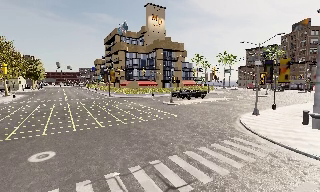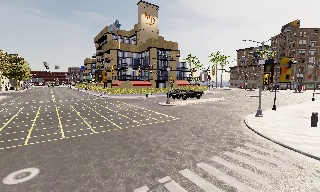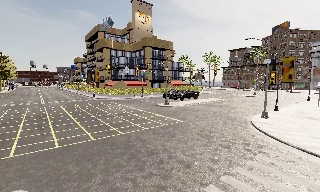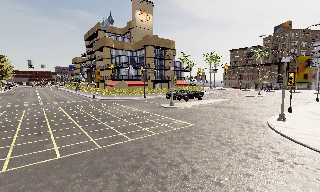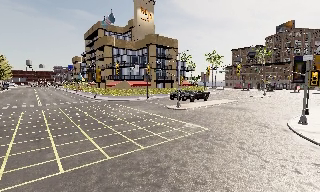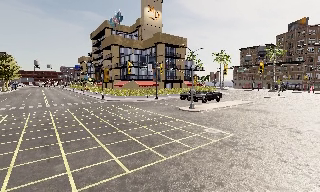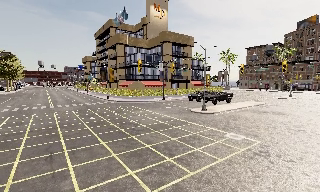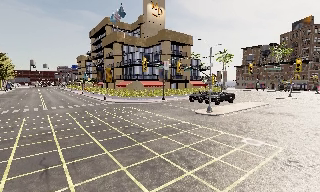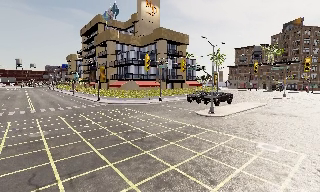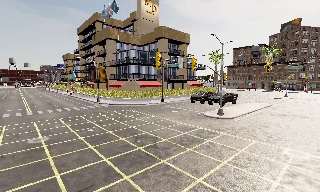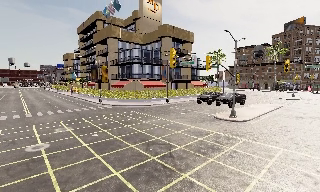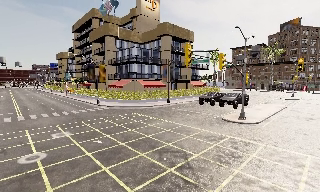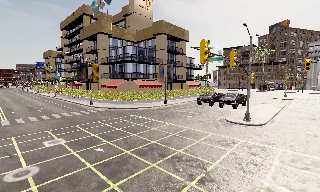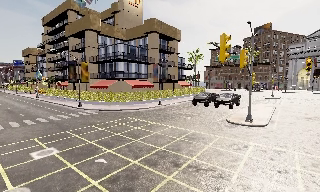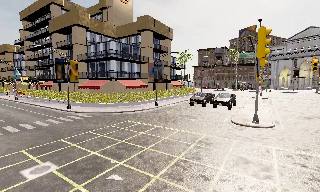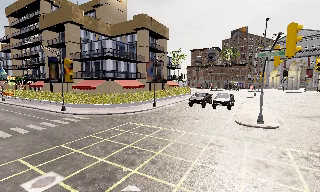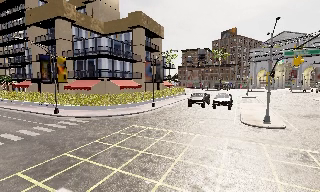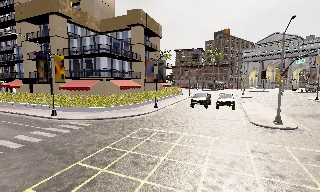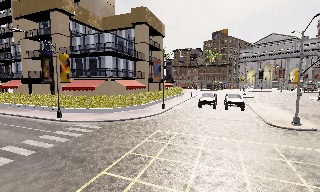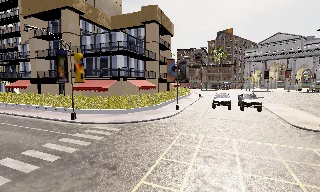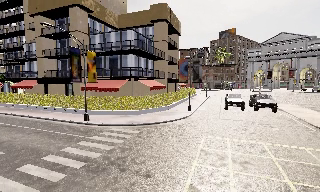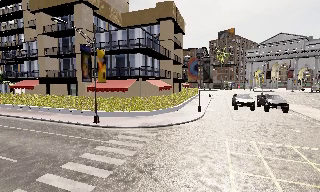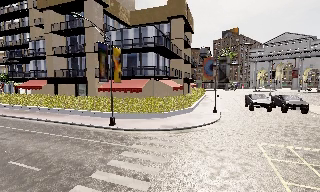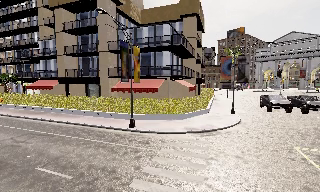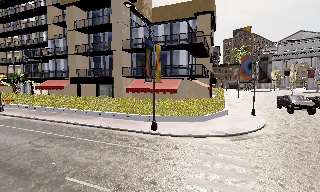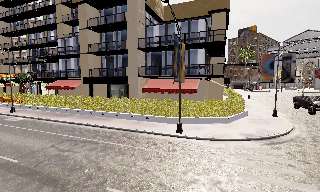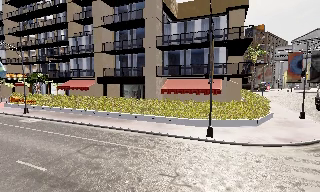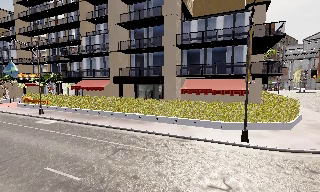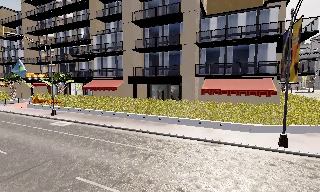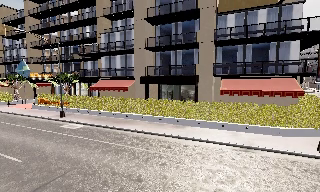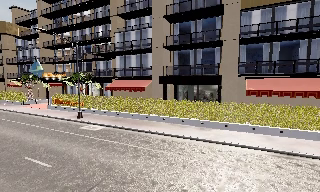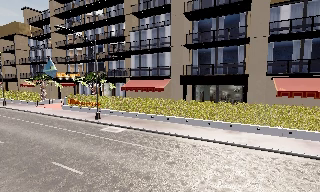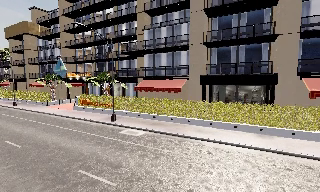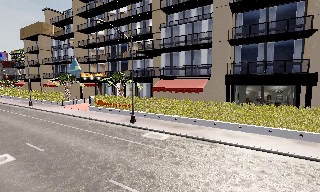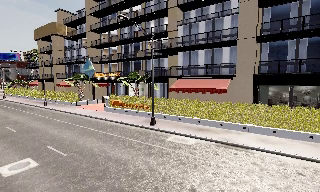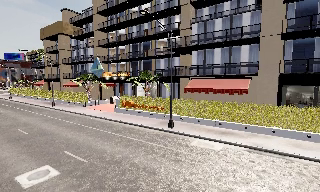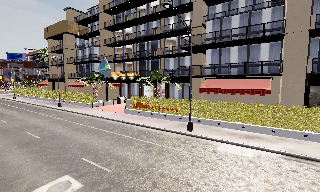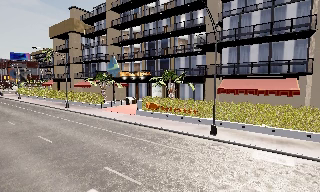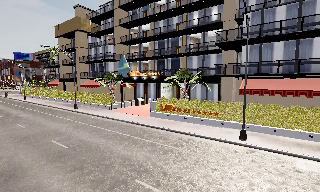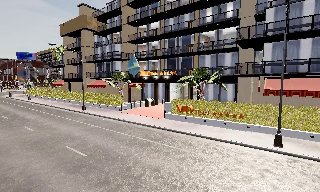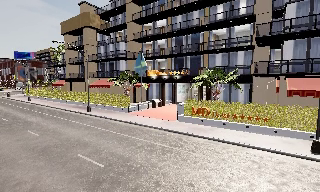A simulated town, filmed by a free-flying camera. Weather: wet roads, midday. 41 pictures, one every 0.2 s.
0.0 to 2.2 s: The camera pans to its right, which is clockwise from overhead, by about 10 degrees. It travels forward and to its left, about 17 m, so what stands in front looms larger.
2.2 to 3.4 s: The camera pans to its right, which is clockwise from overhead, by about 25 degrees. It travels to its left and forward, about 10 m.
3.4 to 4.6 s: The camera travels to its left, about 10 m, so close, fixed things drift to the right.
4.6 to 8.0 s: The camera swings to its left by about 15 degrees, and the scene slides to the right. It travels to its left and forward, about 30 m, so close, fixed things drift to the right.
The film runs backward here.
